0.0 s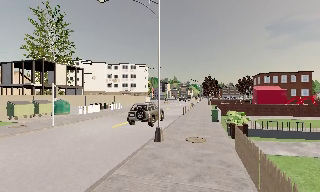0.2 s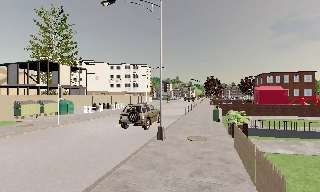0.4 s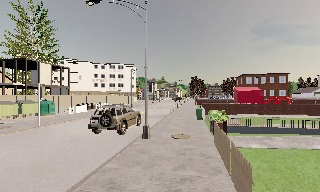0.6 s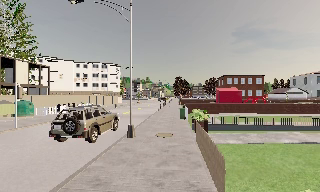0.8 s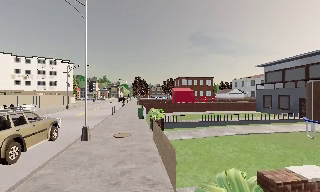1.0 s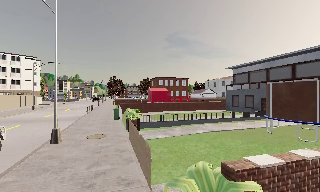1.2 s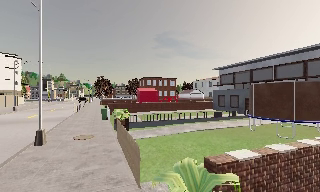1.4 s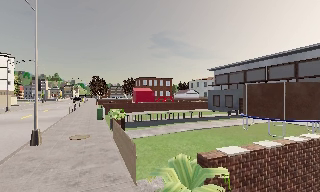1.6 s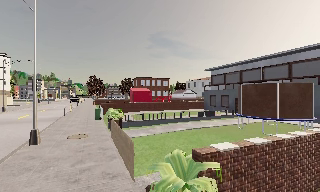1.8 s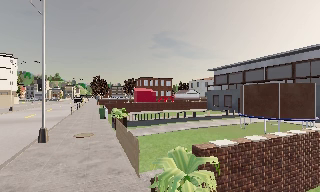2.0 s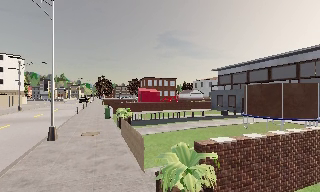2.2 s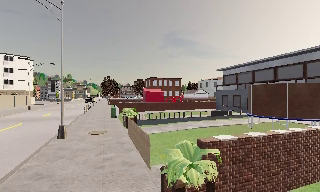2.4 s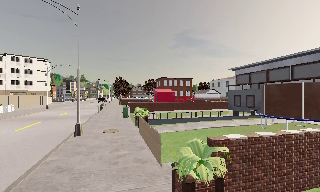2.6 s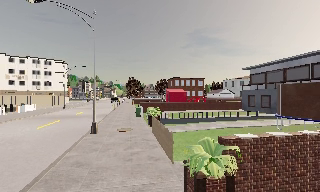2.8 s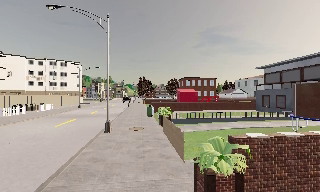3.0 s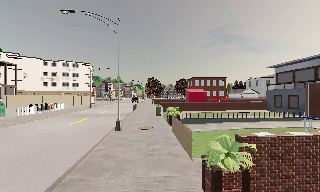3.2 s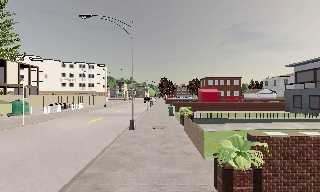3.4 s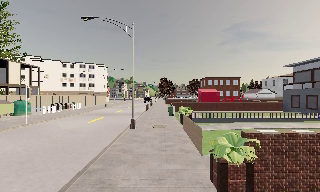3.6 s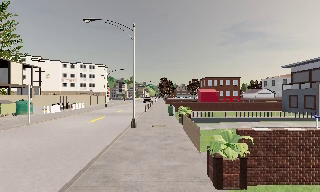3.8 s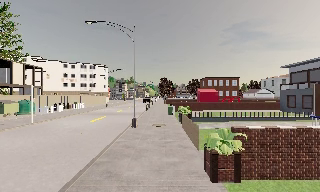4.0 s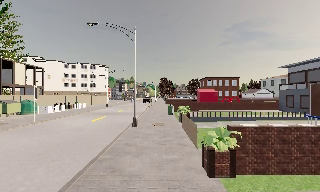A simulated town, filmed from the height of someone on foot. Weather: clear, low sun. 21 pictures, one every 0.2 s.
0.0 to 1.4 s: The camera swings to its right by about 40 degrees, and the scene slides to the left. It travels backward, about 1.5 m.
1.4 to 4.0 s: The scene slides to the right, as the camera pans about 25 degrees to its left. It travels backward, about 3 m, so what stands in front gets smaller.
The film runs backward here.
